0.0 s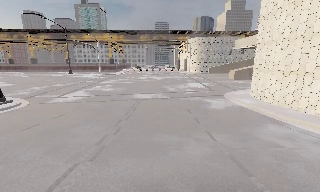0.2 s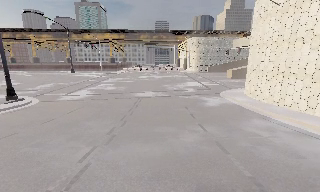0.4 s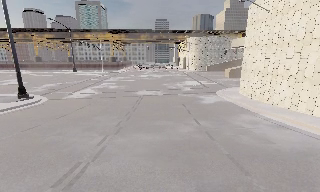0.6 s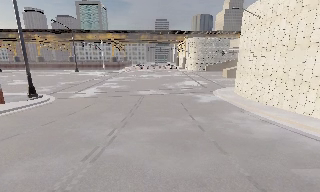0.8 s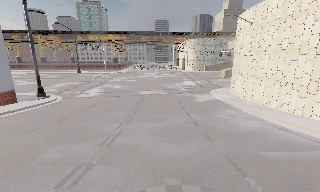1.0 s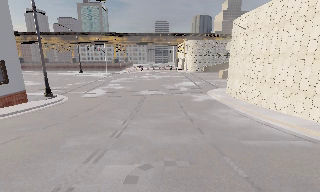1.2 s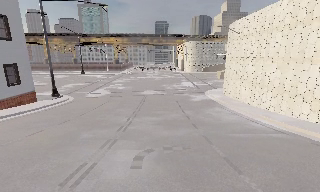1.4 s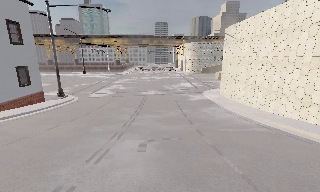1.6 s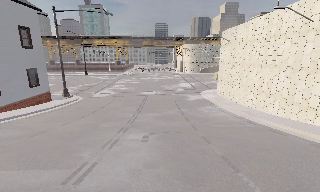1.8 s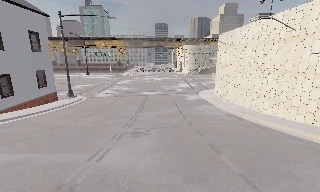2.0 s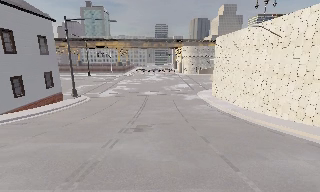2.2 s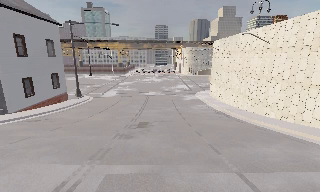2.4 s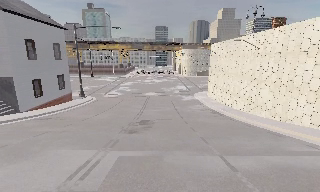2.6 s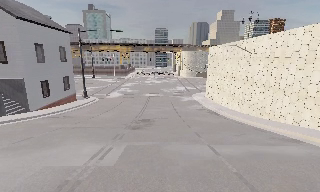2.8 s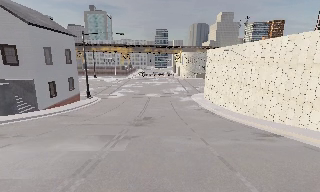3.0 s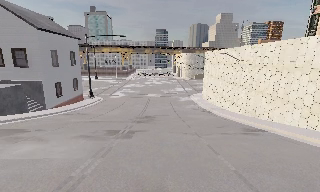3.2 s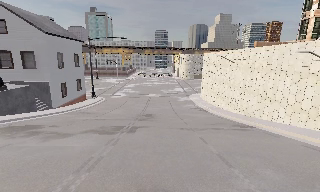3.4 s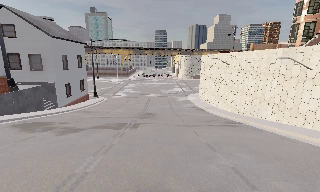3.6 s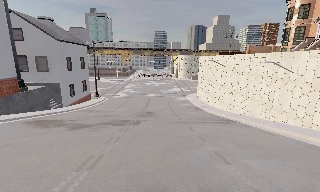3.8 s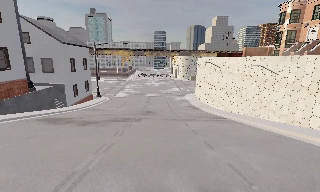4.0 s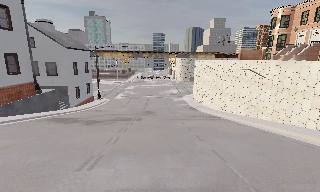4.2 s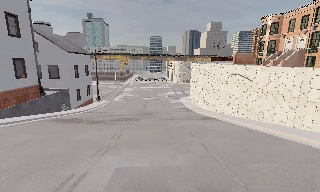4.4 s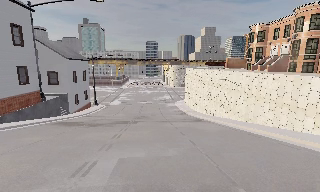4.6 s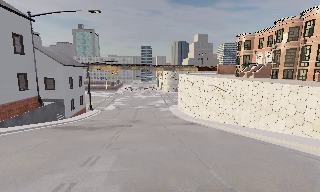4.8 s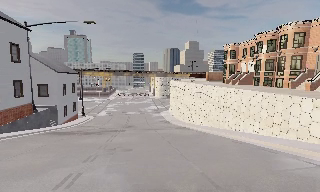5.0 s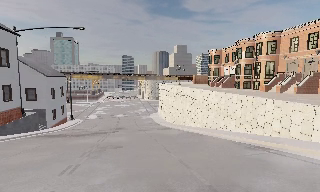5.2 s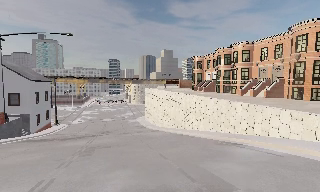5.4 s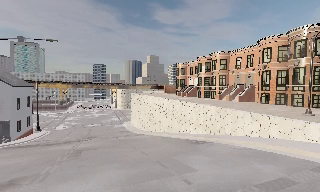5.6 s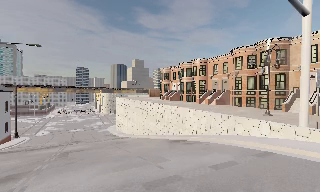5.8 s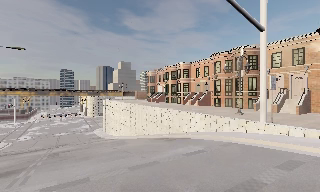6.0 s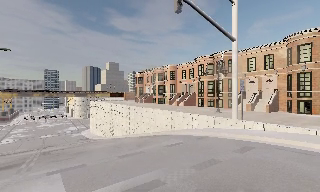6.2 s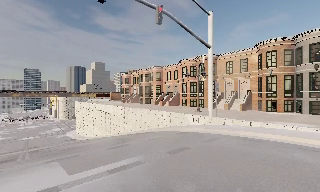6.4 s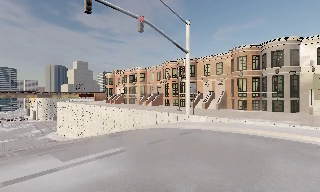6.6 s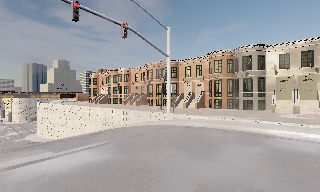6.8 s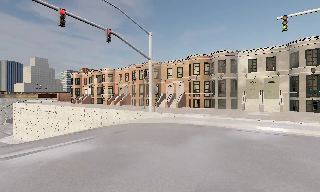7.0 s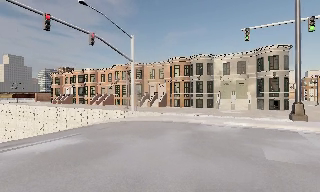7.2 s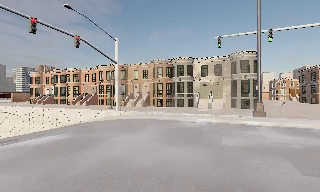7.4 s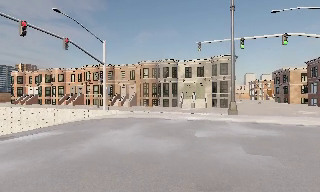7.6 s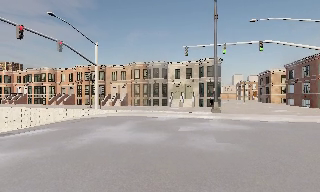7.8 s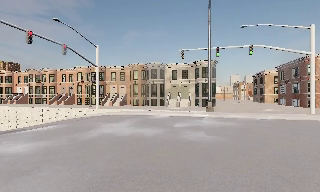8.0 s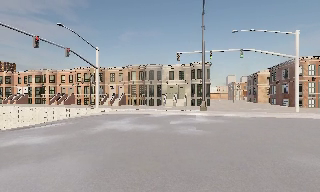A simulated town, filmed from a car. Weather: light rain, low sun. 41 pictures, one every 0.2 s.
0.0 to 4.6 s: The camera travels backward, about 25 m, so what stands in front gets smaller.
4.6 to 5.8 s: The camera pans to its right, which is clockwise from overhead, by about 25 degrees. It travels backward, about 7 m, so what stands in front gets smaller. Its aim tips upward by about 10 degrees, and the scene shifts downward.
5.8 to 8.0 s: The scene slides to the left, as the camera pans about 45 degrees to its right. It travels backward, about 12 m.
The film runs backward here.
